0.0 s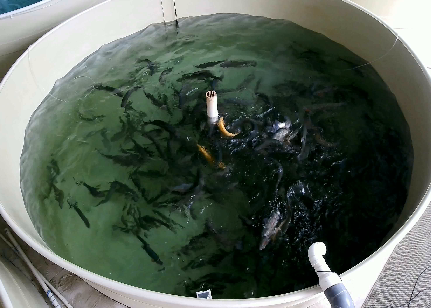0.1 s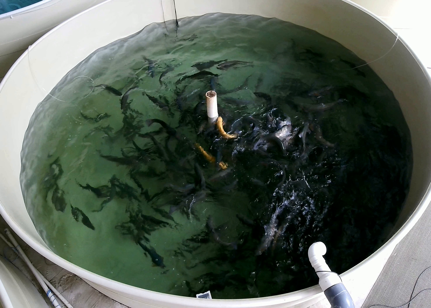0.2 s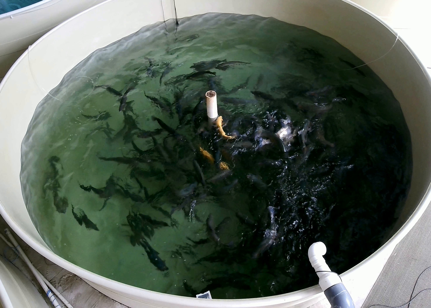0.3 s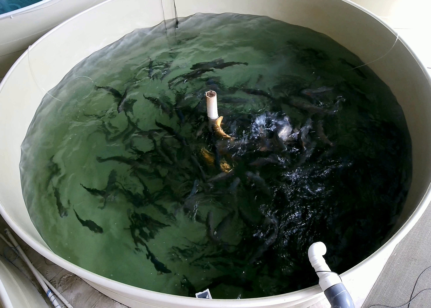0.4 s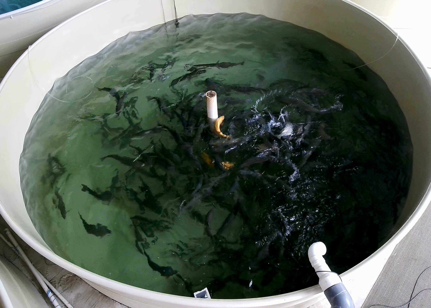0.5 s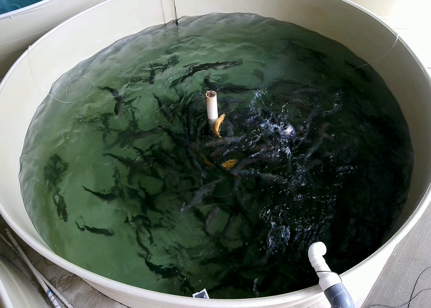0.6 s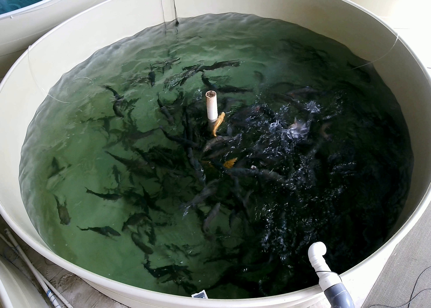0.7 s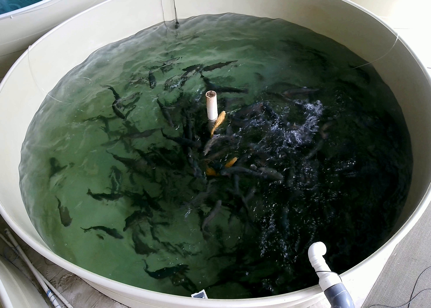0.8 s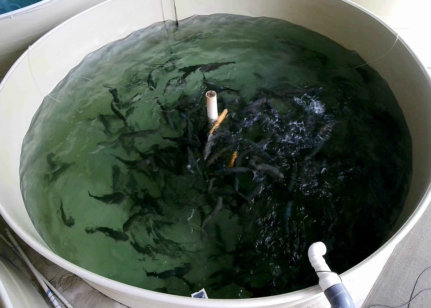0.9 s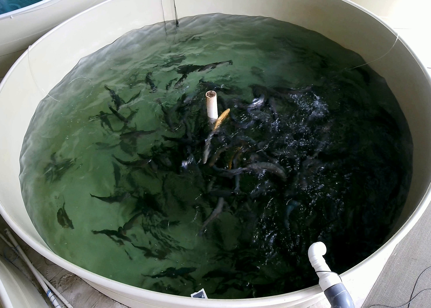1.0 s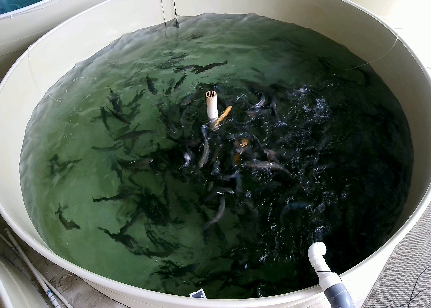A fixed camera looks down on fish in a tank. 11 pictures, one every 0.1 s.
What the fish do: Weak feeding.
